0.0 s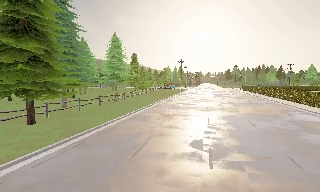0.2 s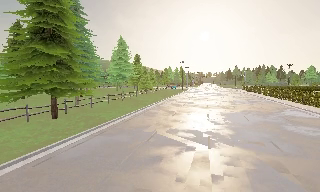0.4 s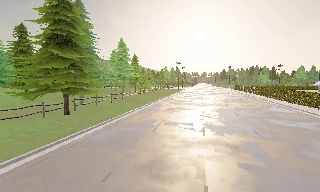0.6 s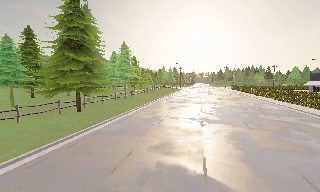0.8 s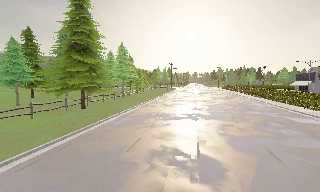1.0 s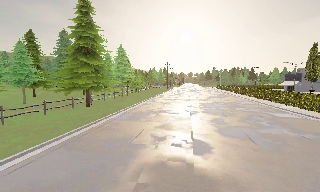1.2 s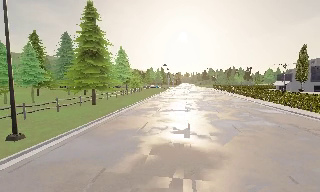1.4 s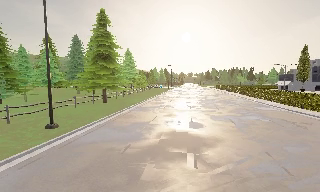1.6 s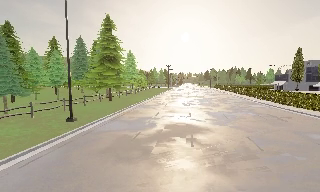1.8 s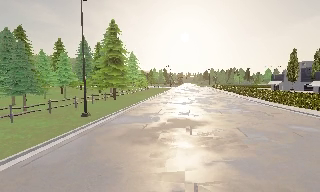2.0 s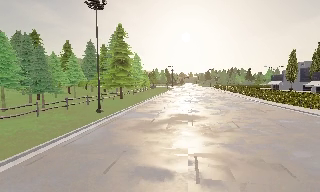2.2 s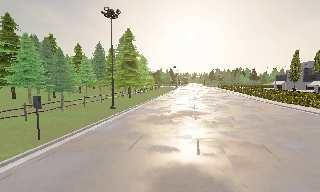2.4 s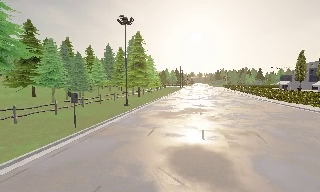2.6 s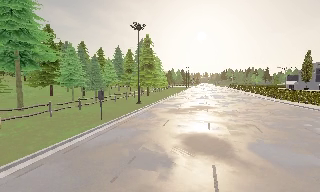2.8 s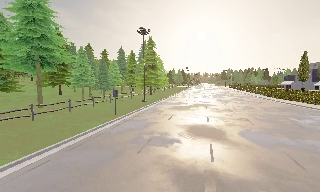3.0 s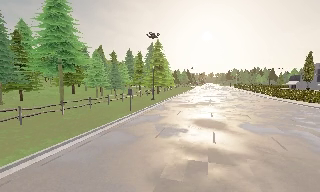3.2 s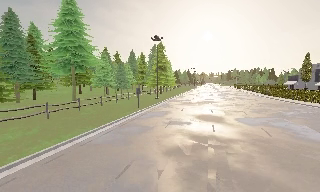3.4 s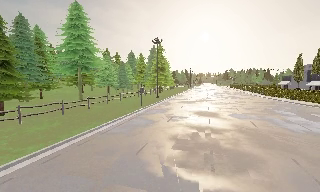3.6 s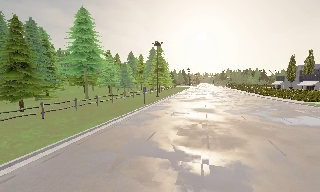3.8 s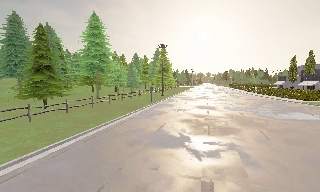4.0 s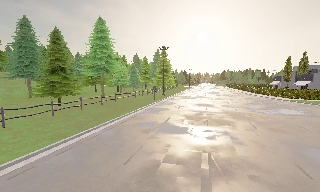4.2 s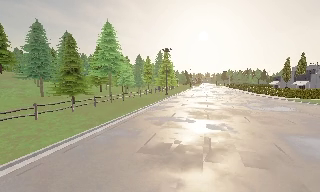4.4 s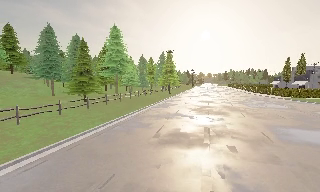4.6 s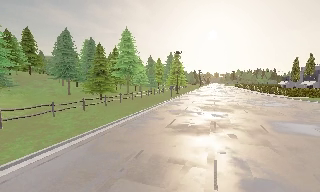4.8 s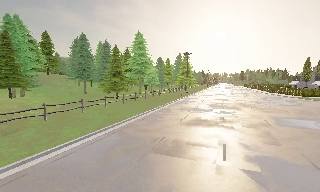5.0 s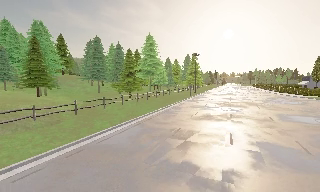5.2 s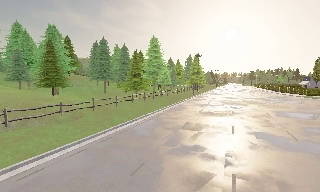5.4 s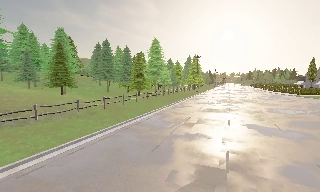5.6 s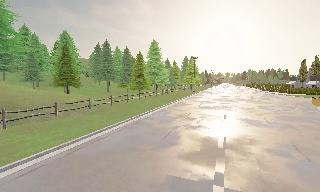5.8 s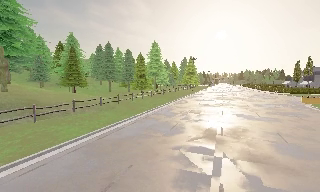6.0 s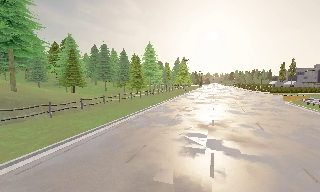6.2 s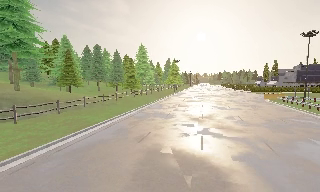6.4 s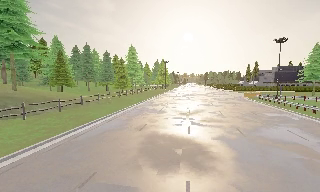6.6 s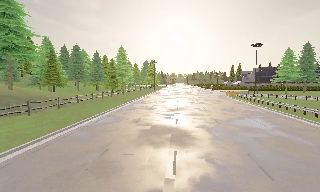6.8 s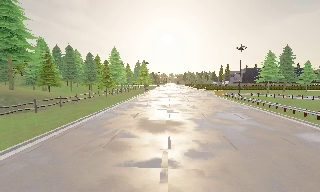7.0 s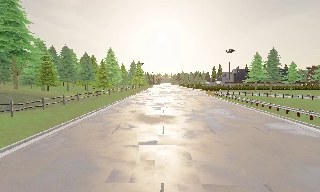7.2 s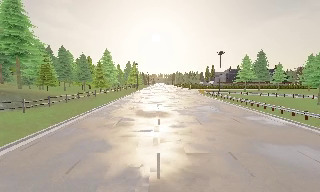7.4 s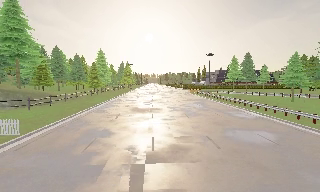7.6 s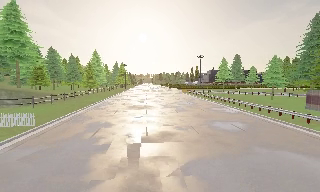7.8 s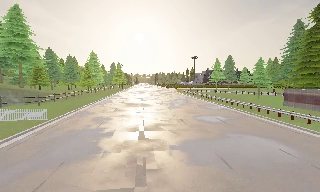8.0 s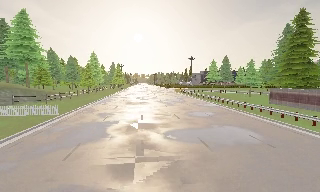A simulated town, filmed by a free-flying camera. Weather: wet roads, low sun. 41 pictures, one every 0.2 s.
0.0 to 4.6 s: The camera travels backward, about 50 m, so what stands in front gets smaller.
4.6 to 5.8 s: The camera travels backward and to its left, about 13 m, so what stands in front gets smaller.
5.8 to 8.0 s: The camera pans to its right, which is clockwise from overhead, by about 30 degrees. It travels backward, about 25 m, so what stands in front gets smaller.
The film runs forward here.
